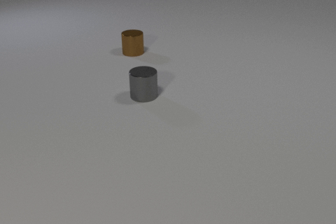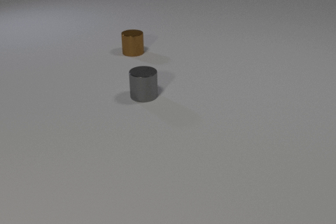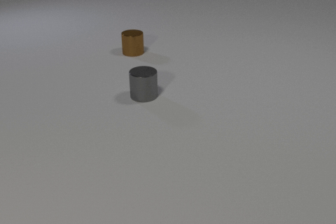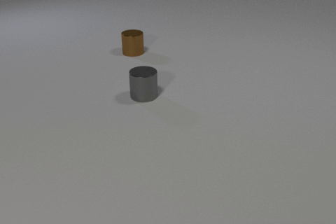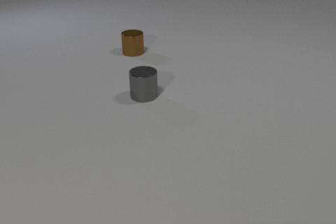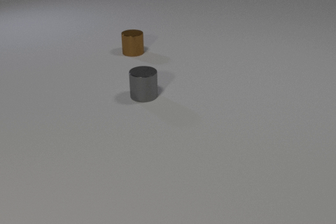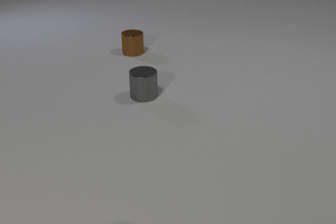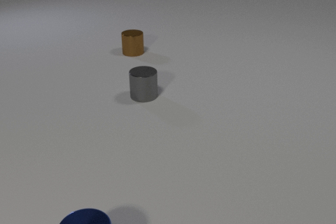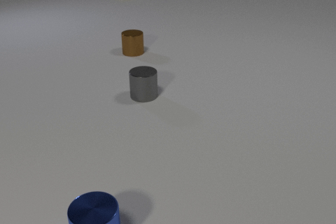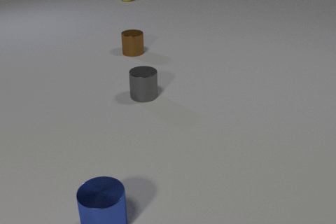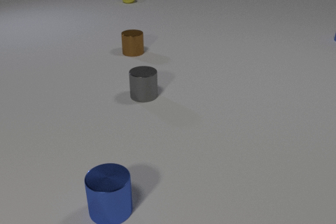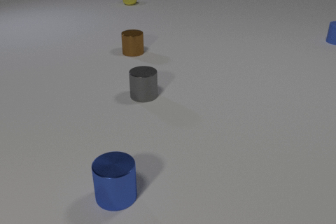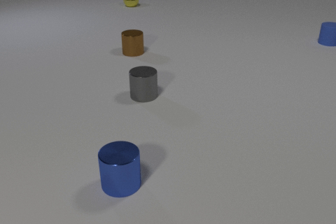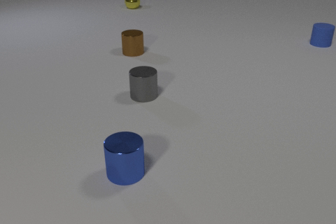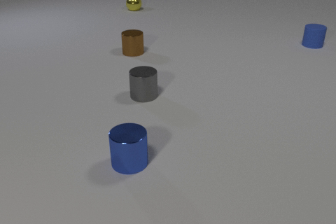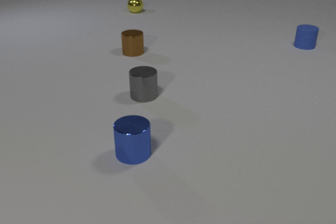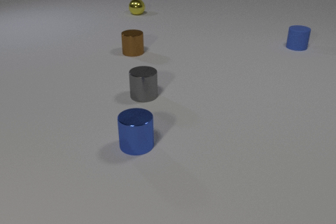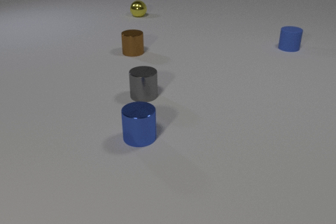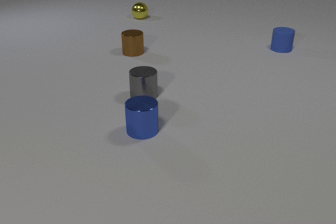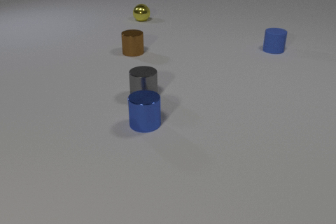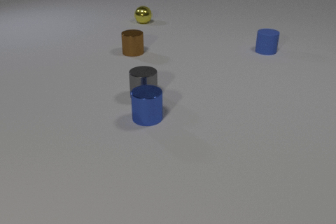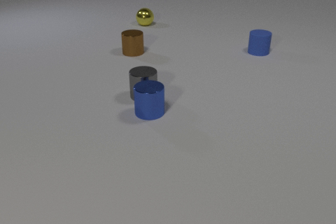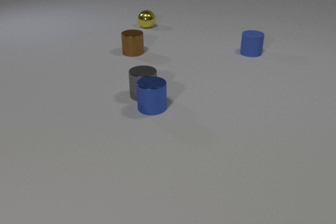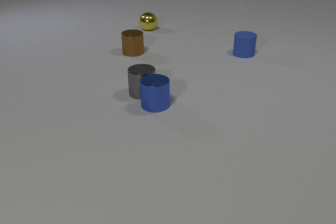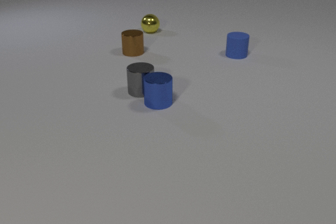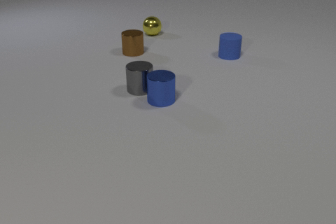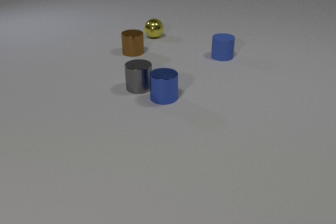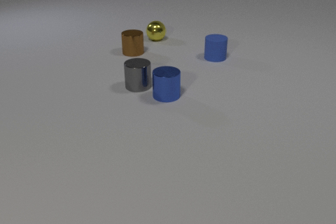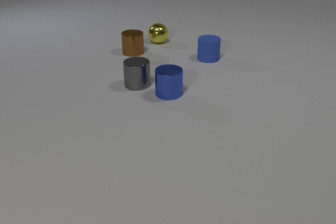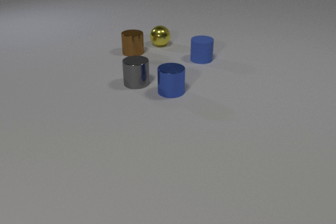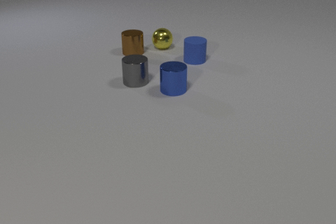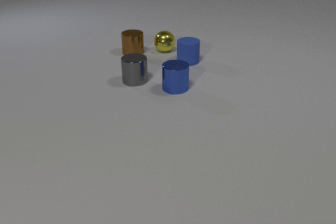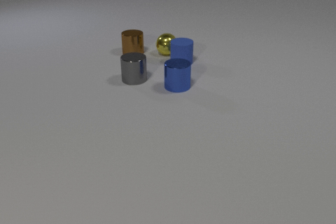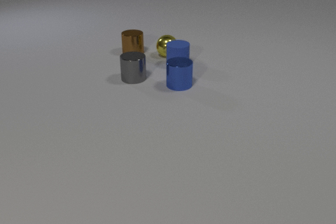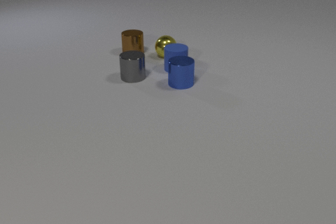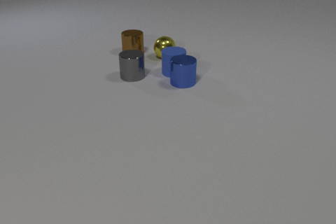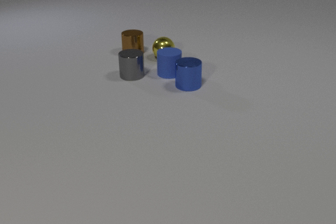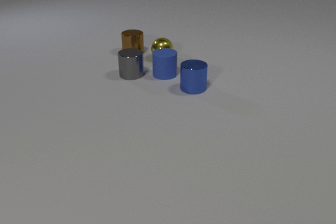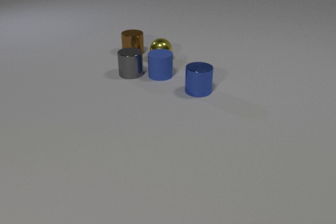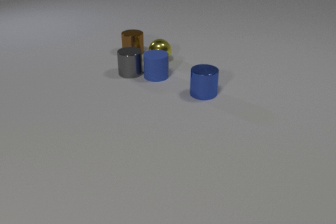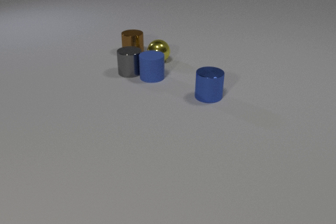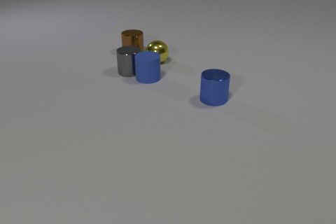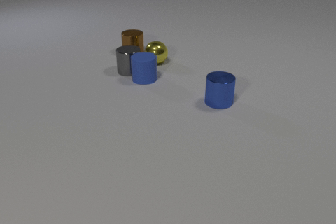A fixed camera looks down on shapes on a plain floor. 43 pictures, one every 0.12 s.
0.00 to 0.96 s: The blue metal cylinder comes in at the bottom edge, slides away from the camera. The yellow metal sphere comes in at the top edge.
0.96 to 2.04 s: The blue metal cylinder slides away from the camera. The blue rubber cylinder comes in at the right edge, slides to the left and toward the camera. The yellow metal sphere rolls toward the camera.
2.04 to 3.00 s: The blue metal cylinder slides away from the camera. The gray metal cylinder slides away from the camera. The blue rubber cylinder slides to the left and toward the camera. The yellow metal sphere rolls toward the camera. The blue metal cylinder and the gray metal cylinder collide.
3.00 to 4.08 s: The blue metal cylinder slides away from the camera and to the right. The gray metal cylinder slides away from the camera. The blue rubber cylinder slides to the left and toward the camera. The yellow metal sphere rolls toward the camera. The blue rubber cylinder and the yellow metal sphere collide.
4.08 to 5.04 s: The blue metal cylinder slides to the right and toward the camera. The gray metal cylinder slides away from the camera. The blue rubber cylinder slides to the left and toward the camera. The yellow metal sphere rolls toward the camera and to the left. The blue metal cylinder and the blue rubber cylinder collide. The gray metal cylinder and the blue rubber cylinder collide.
Are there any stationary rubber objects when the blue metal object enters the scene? no.
Are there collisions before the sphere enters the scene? no.
How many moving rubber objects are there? 1.
